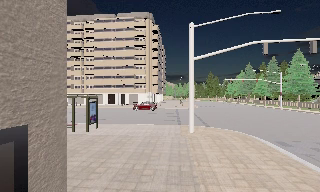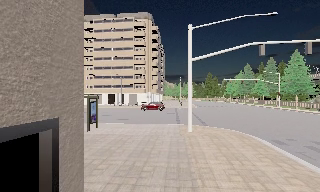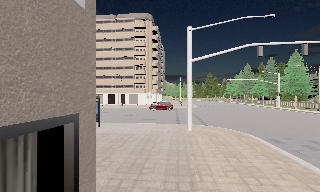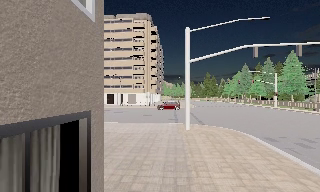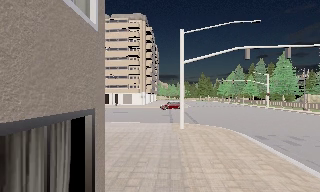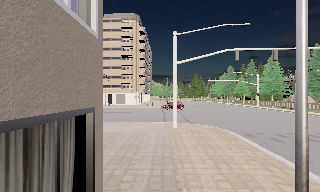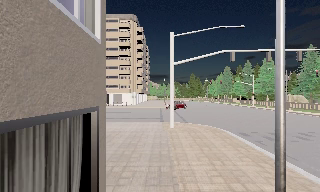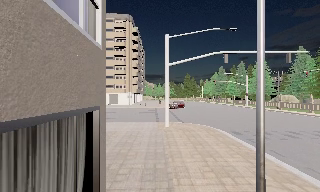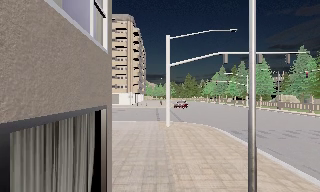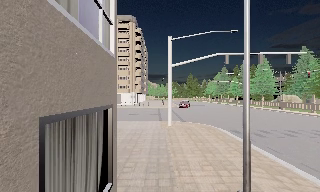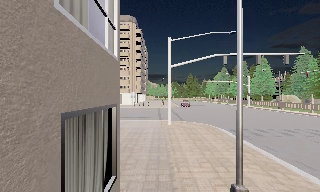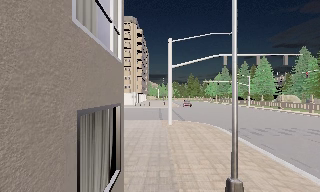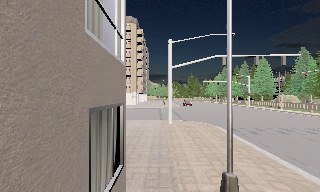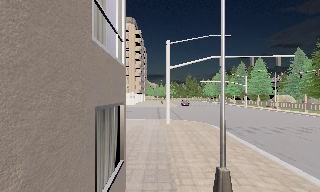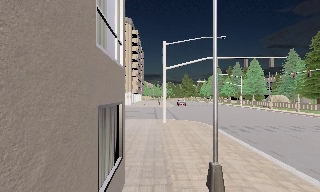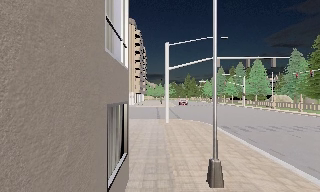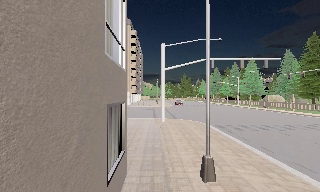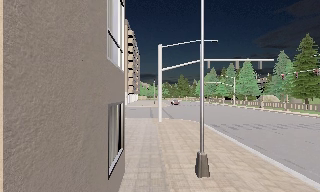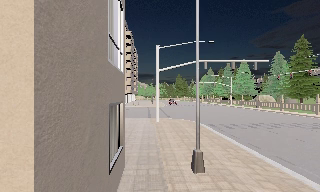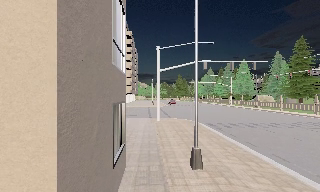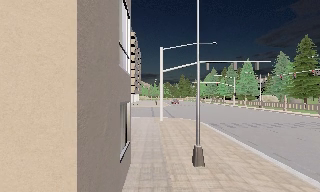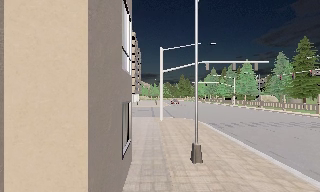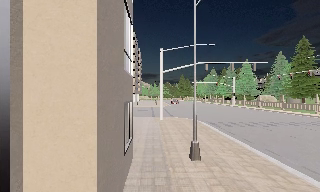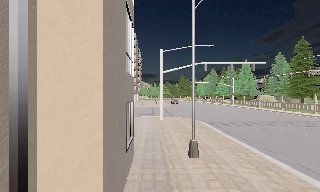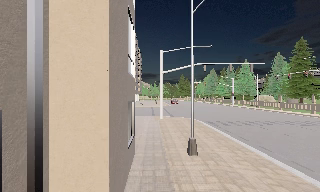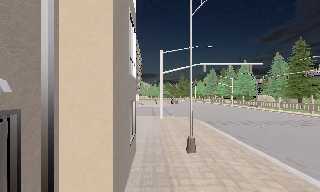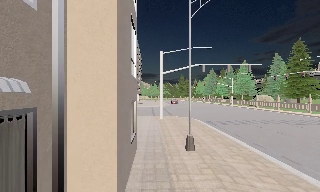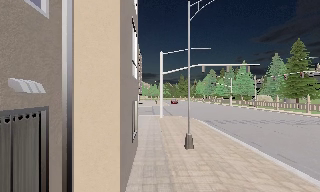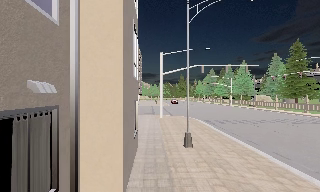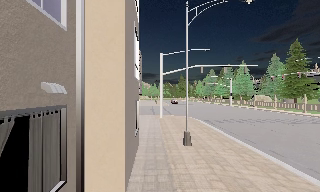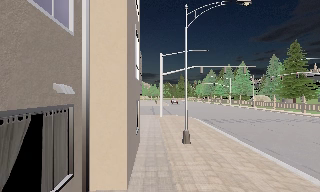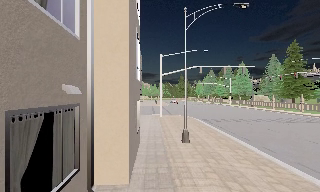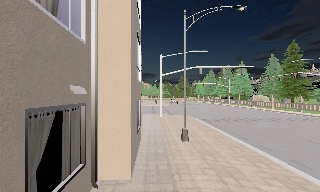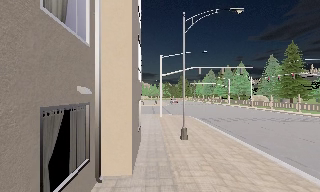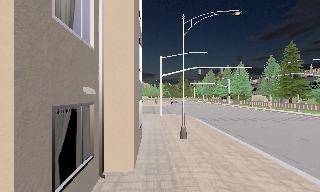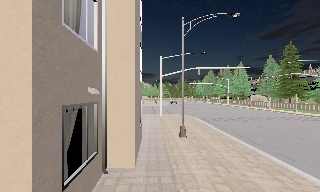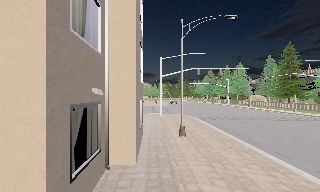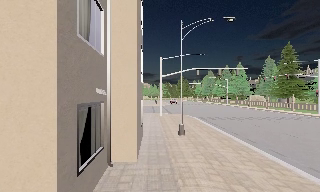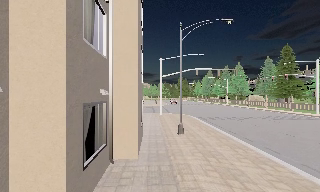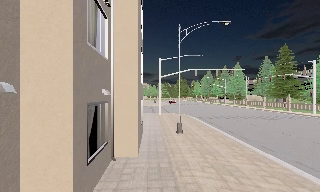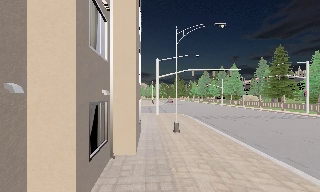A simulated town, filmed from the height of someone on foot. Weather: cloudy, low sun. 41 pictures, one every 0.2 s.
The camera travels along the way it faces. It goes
backward.
0.0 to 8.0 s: The camera swings to its right by about 10 degrees, and the scene slides to the left. It travels backward, about 11 m, so what stands in front gets smaller.
The film runs backward here.
